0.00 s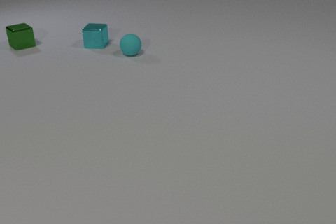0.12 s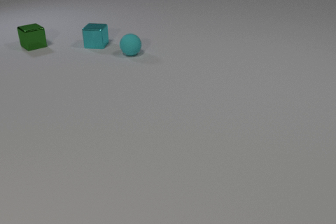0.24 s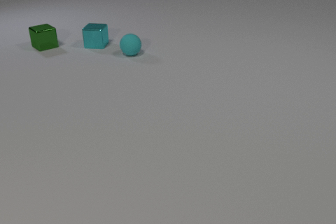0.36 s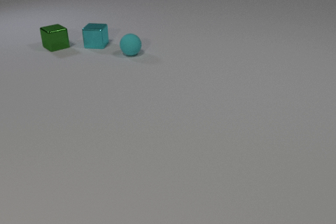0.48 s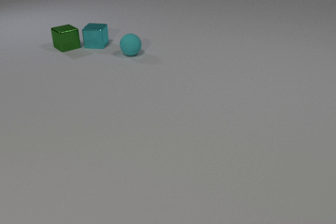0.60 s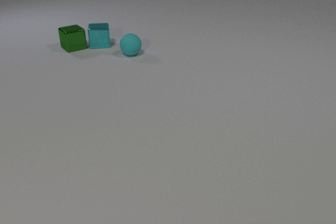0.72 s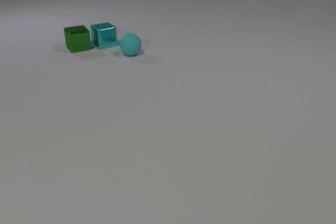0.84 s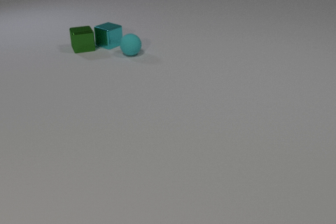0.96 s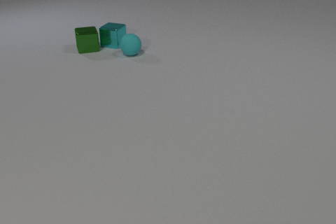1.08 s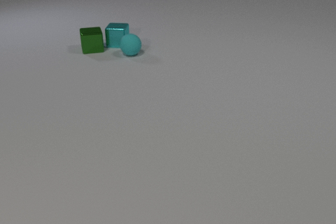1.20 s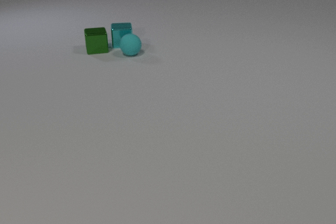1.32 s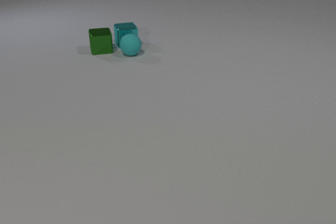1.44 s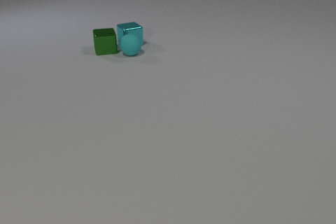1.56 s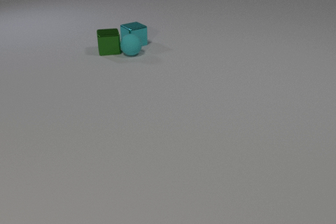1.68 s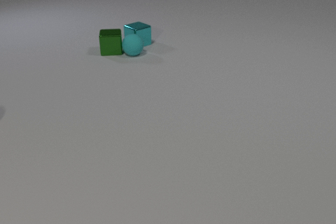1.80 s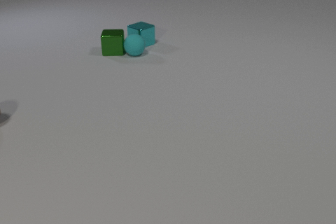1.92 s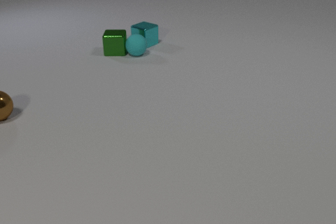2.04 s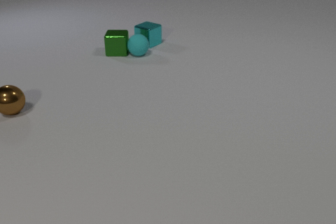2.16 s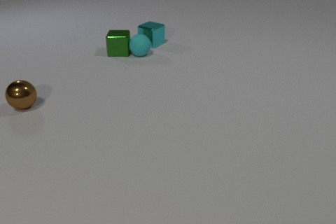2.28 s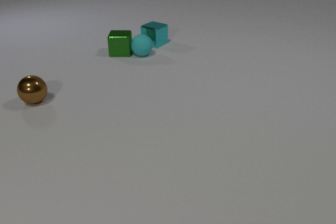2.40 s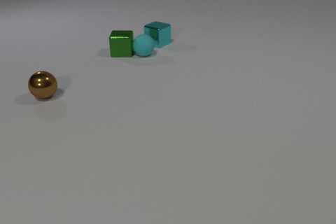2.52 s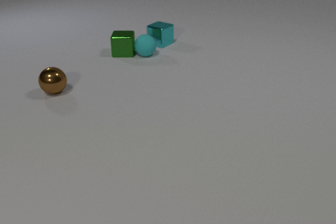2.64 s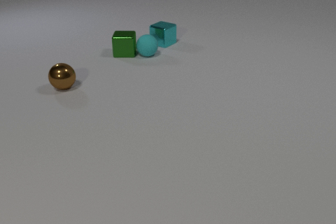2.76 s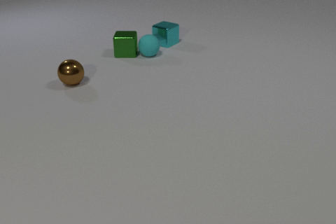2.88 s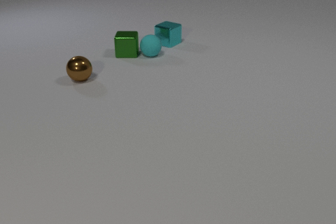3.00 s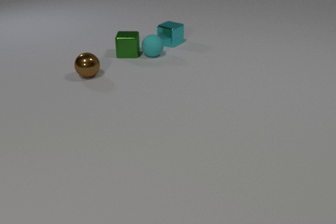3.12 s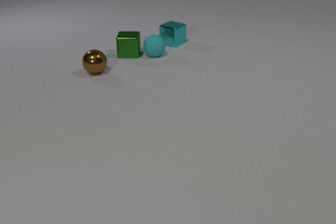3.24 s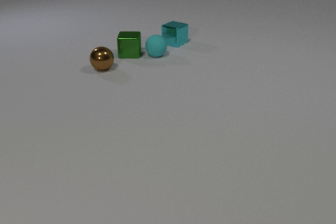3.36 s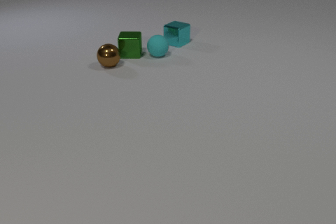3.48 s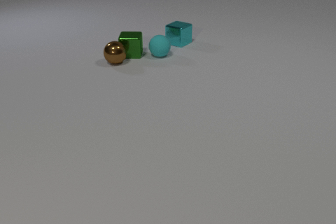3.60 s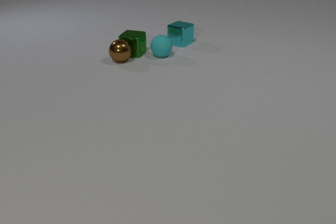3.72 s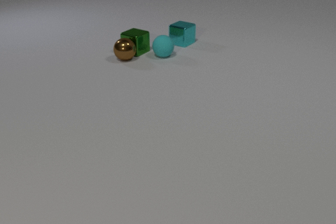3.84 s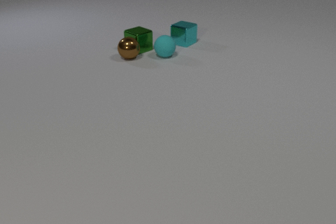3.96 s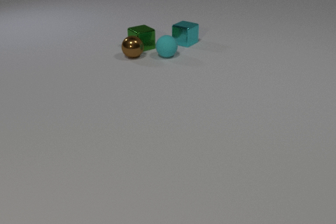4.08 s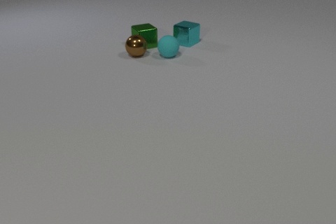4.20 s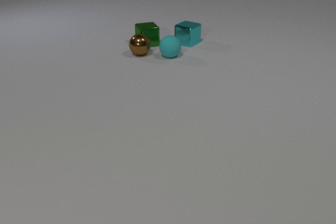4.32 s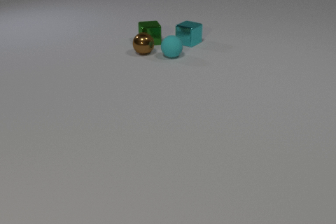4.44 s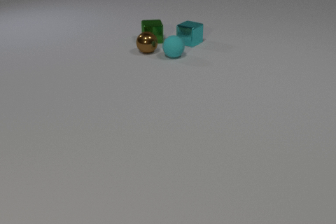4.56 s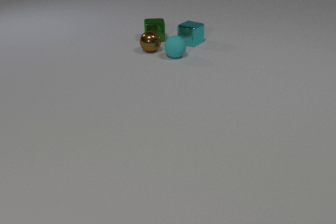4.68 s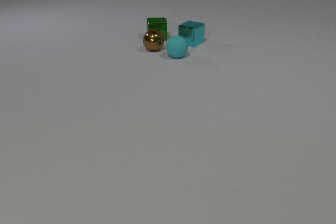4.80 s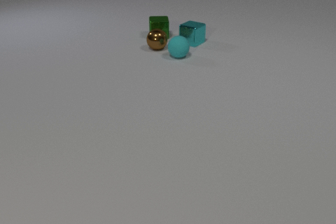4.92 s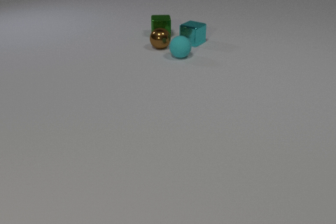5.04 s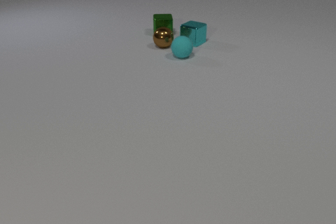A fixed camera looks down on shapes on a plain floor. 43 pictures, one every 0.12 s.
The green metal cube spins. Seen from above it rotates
clockwise.
The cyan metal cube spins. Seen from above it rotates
counterclockwise.
0.00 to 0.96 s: The green metal cube slides to the right and toward the camera, spins so that its near face slides to the left, clockwise seen from above. The cyan metal cube slides to the right, spins so that its near face slides to the right, counterclockwise seen from above. The green metal cube and the cyan metal cube collide.
0.96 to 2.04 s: The green metal cube slides to the right and toward the camera. The cyan metal cube slides to the right, spins so that its near face slides to the right, counterclockwise seen from above. The cyan rubber sphere rolls to the right. The brown metal sphere comes in at the left edge, rolls to the right and away from the camera. The green metal cube and the cyan rubber sphere collide.
2.04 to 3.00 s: The green metal cube slides to the right and toward the camera. The cyan metal cube slides to the right. The cyan rubber sphere rolls to the right. The brown metal sphere rolls to the right and away from the camera.
3.00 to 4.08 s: The green metal cube slides away from the camera and to the right, spins clockwise seen from above by about 60 degrees, its near face sliding to the left. The cyan metal cube slides to the right. The cyan rubber sphere rolls to the right. The brown metal sphere rolls to the right and away from the camera. The green metal cube and the brown metal sphere collide.
4.08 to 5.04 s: The green metal cube slides away from the camera and to the right, spins clockwise seen from above by about 30 degrees, its near face sliding to the left. The cyan metal cube slides to the right. The cyan rubber sphere rolls to the right. The brown metal sphere rolls to the right and away from the camera.
How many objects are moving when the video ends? 4.
How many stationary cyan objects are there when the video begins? 2.
What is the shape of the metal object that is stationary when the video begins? cube.
